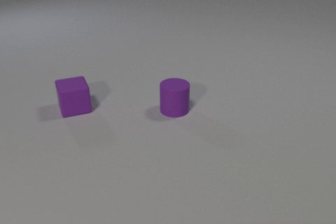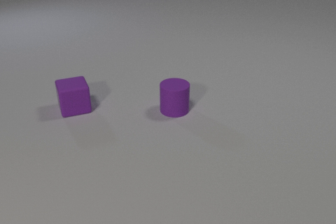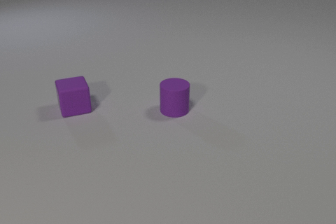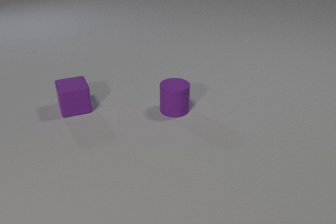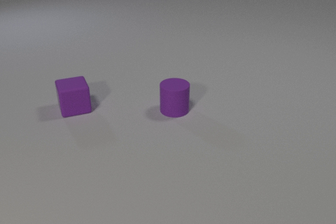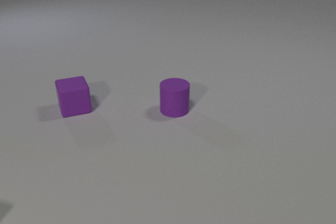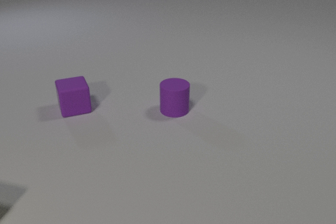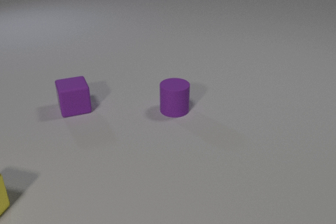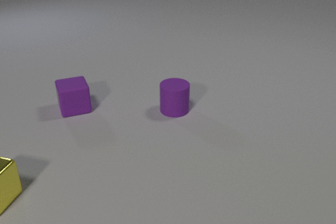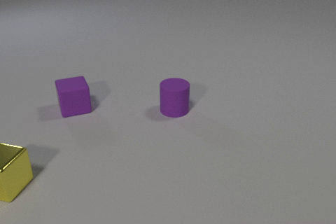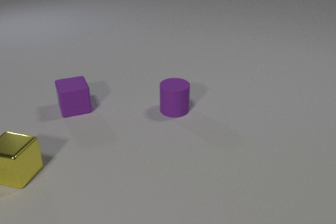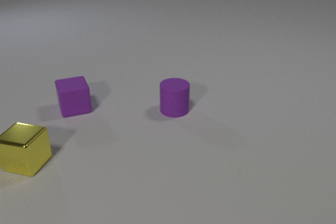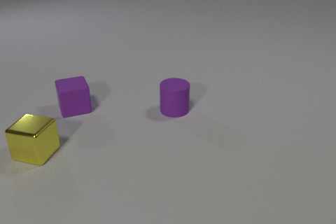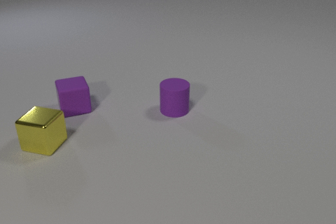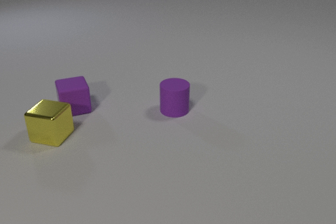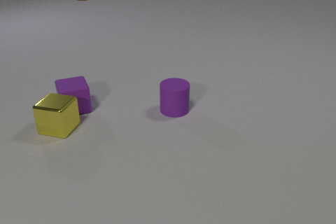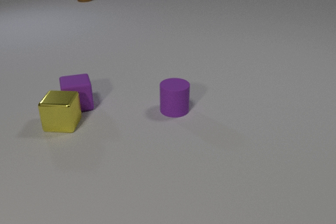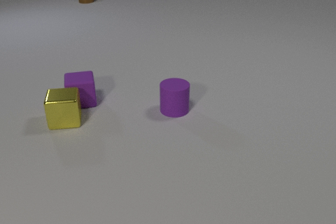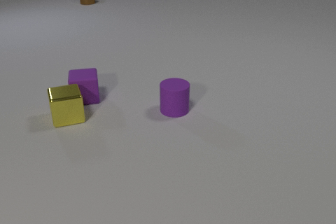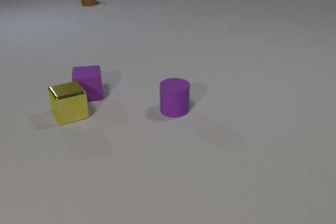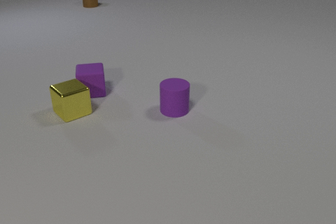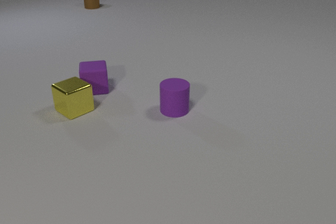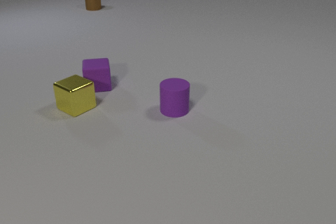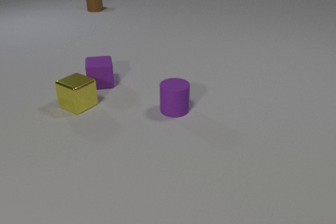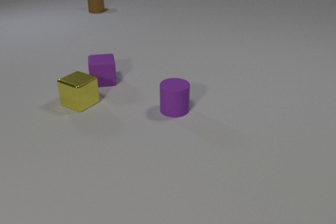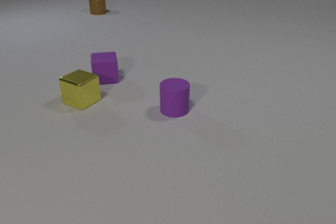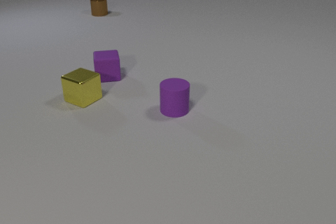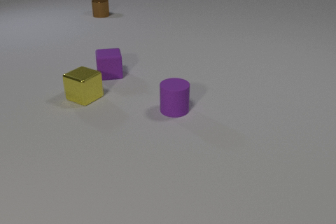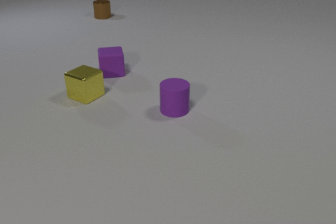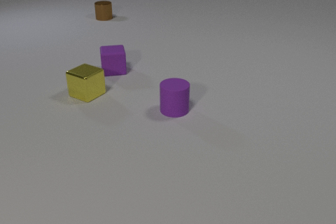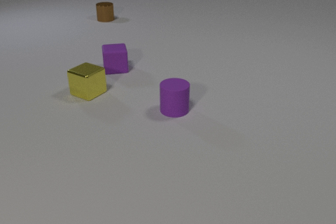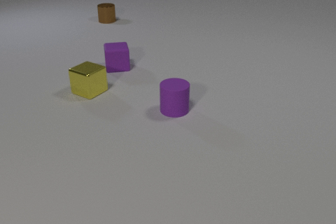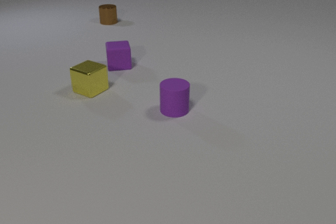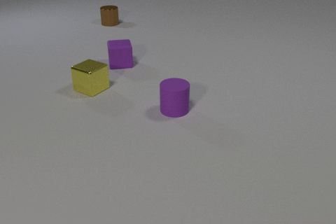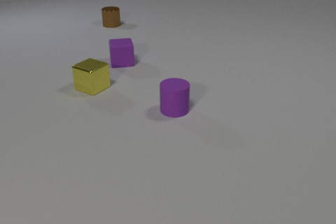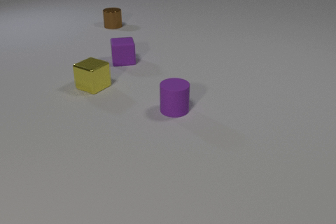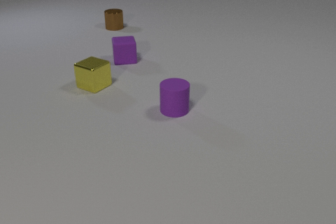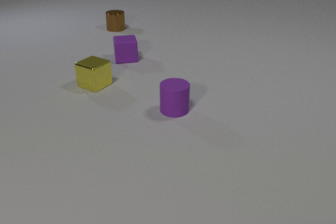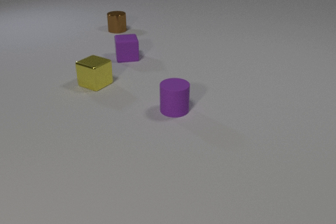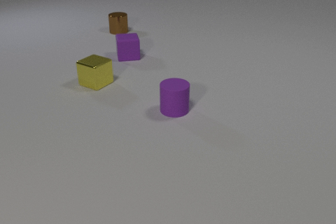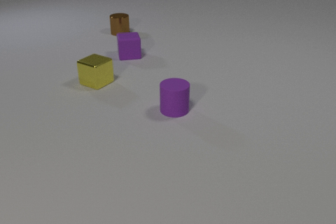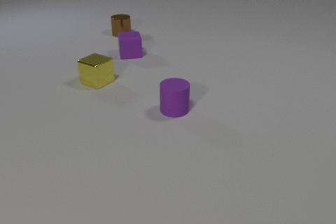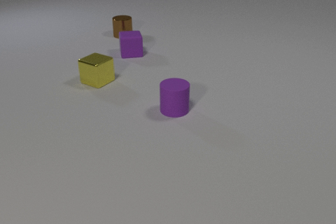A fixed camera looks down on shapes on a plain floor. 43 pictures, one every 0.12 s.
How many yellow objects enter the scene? 1.
What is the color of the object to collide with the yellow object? purple.
What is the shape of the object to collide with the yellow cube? cube.
0.00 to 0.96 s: The yellow metal cube comes in at the left edge, slides away from the camera and to the right.
0.96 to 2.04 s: The yellow metal cube slides away from the camera and to the right, spins counterclockwise seen from above by about 30 degrees, its near face sliding to the right. The purple rubber cube slides away from the camera and to the right. The brown metal cylinder comes in at the top edge, slides toward the camera. The yellow metal cube and the purple rubber cube collide.
2.04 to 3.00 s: The yellow metal cube slides away from the camera and to the right, spins so that its near face slides to the right, counterclockwise seen from above. The purple rubber cube slides away from the camera and to the right. The brown metal cylinder slides toward the camera.
3.00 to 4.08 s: The yellow metal cube slides away from the camera and to the right. The purple rubber cube slides away from the camera and to the right. The brown metal cylinder slides toward the camera.
4.08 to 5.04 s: The yellow metal cube slides away from the camera. The purple rubber cube slides away from the camera and to the right. The brown metal cylinder slides toward the camera.
